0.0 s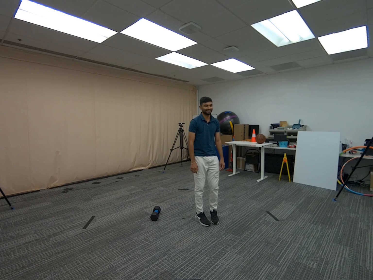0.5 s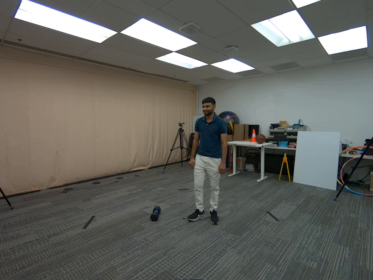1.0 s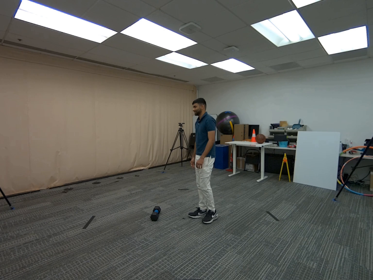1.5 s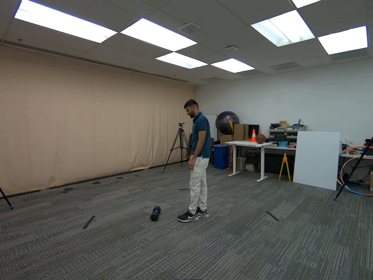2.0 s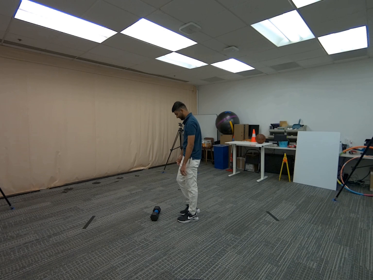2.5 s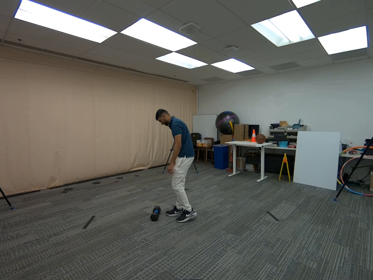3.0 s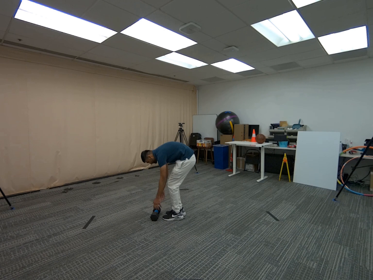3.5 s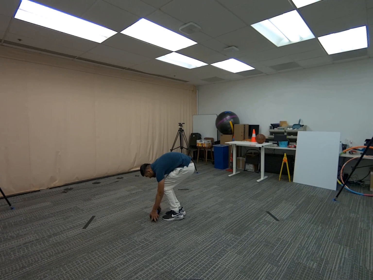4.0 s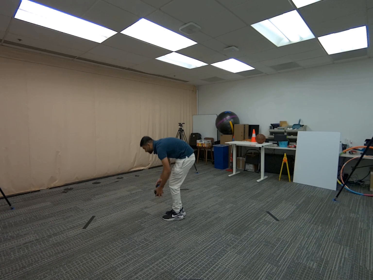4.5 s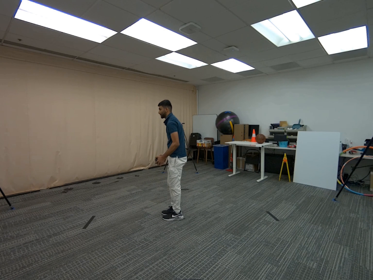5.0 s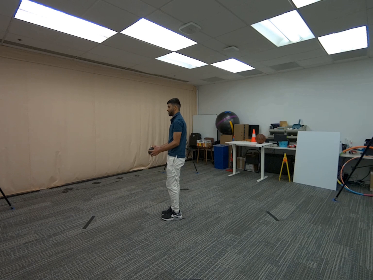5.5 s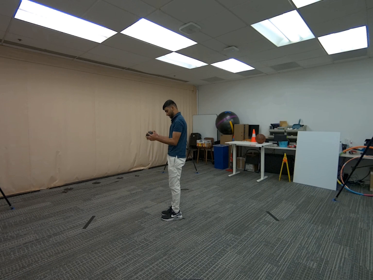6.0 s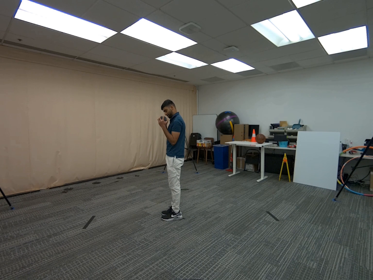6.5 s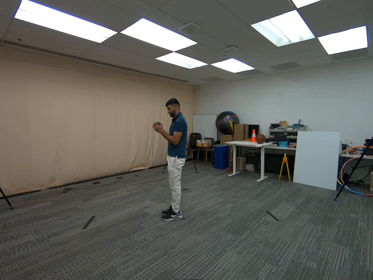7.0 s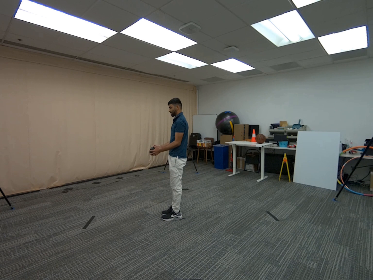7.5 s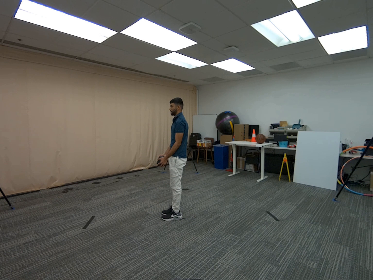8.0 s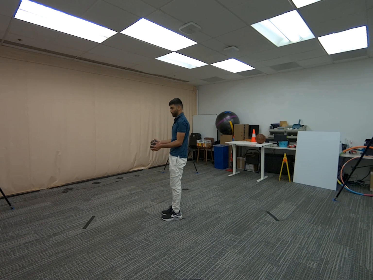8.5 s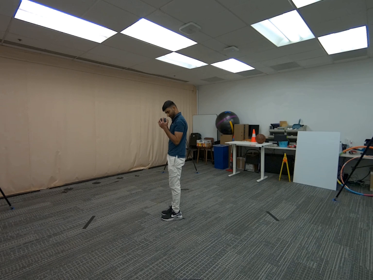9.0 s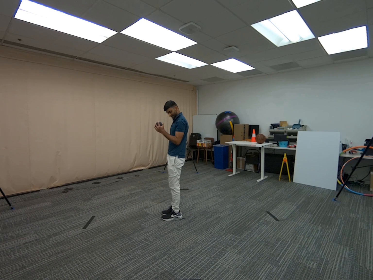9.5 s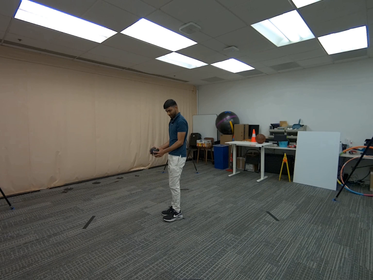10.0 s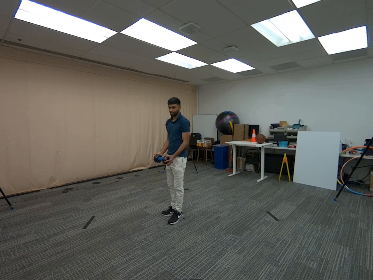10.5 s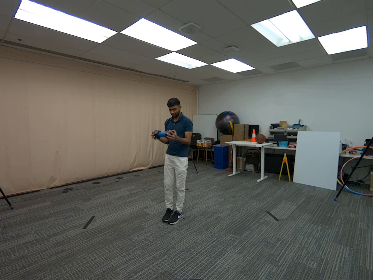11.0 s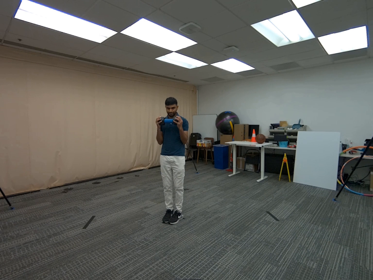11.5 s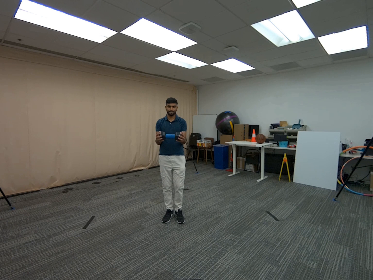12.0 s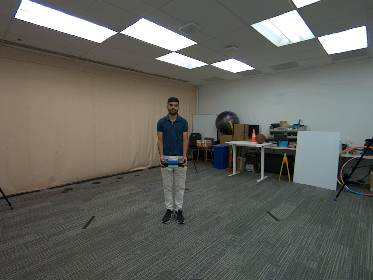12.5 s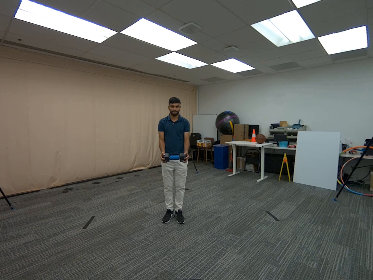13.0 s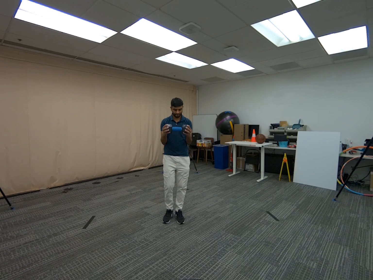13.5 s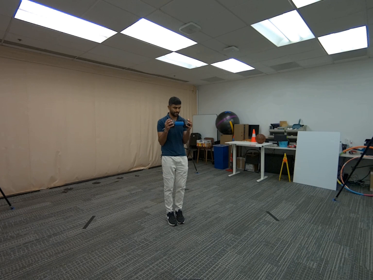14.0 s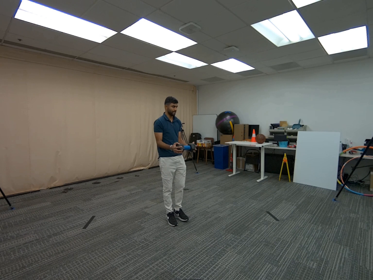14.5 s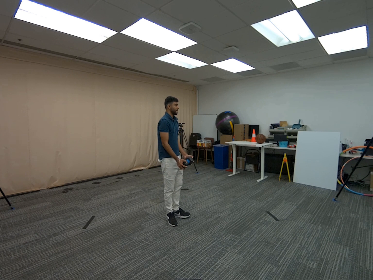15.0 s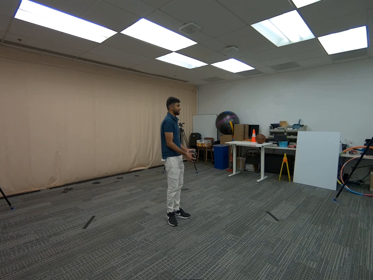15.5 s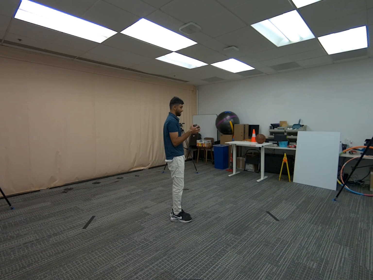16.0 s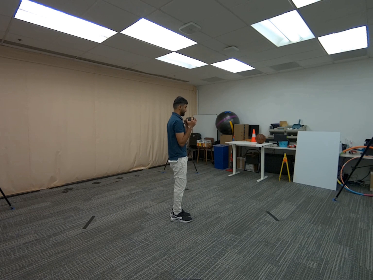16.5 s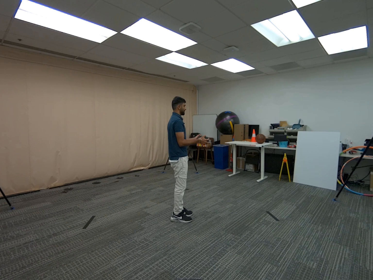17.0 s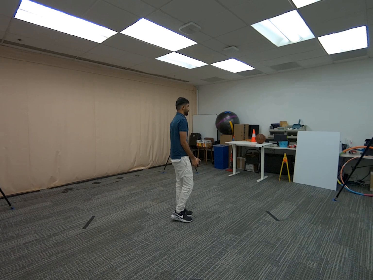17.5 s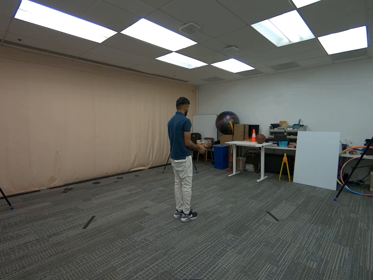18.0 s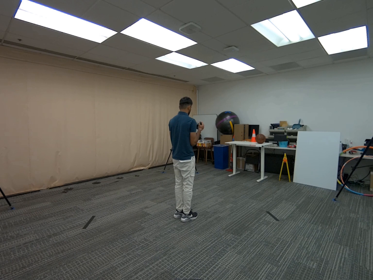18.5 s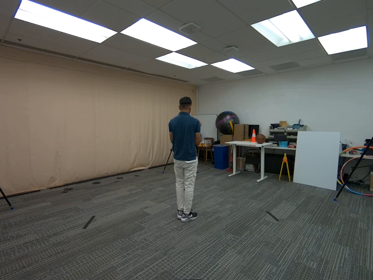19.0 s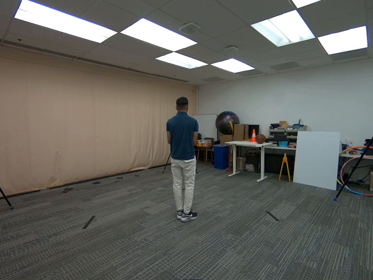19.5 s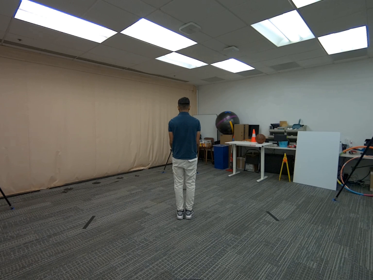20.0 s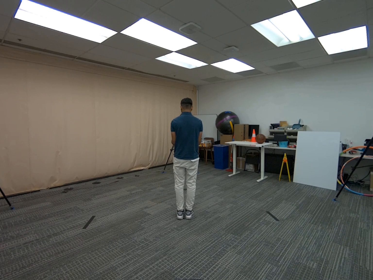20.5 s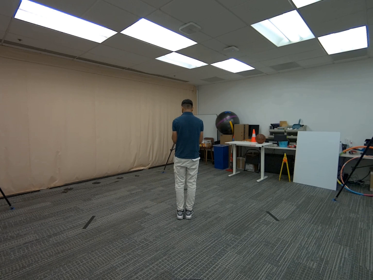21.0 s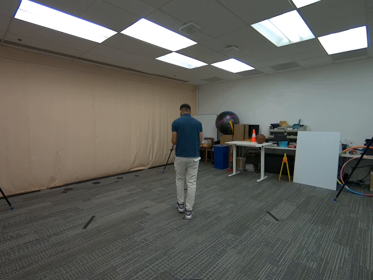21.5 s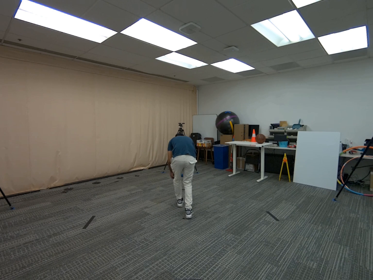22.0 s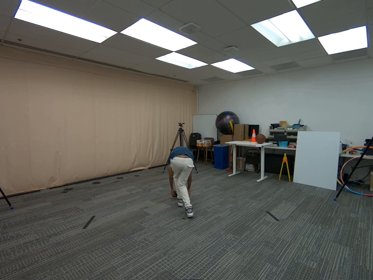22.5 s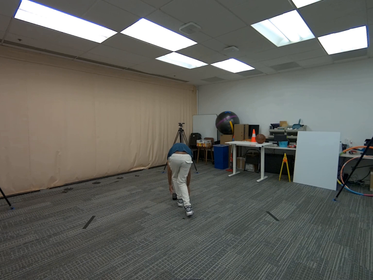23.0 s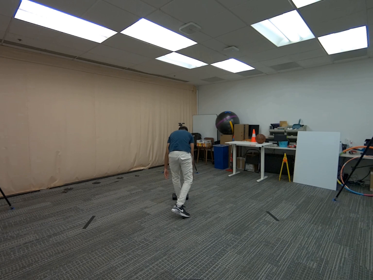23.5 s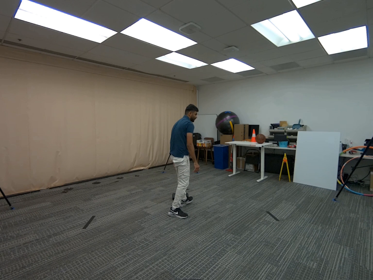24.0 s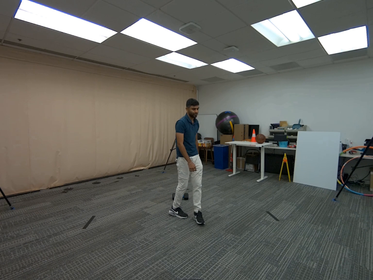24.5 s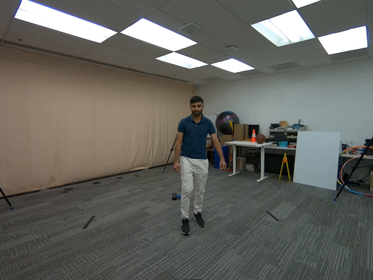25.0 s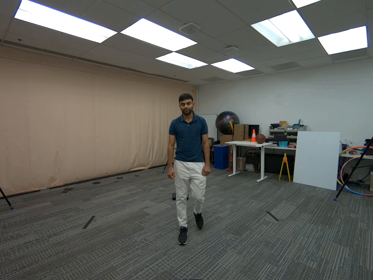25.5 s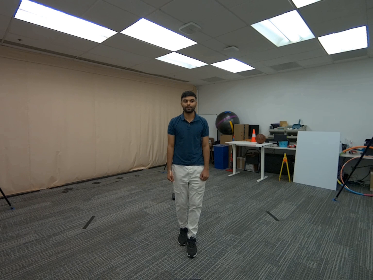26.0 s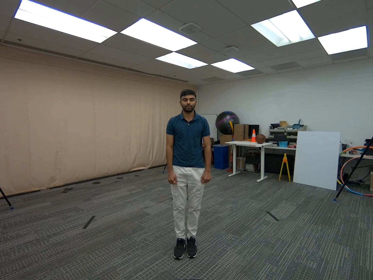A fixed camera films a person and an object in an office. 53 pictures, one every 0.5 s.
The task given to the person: Walk to the dumbbell, grasp it with both hands, and perform bicep curls. Continue until finished, then place the dumbbell back on the ground.
